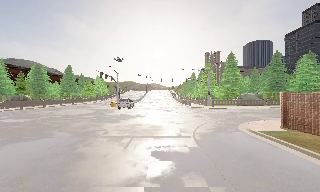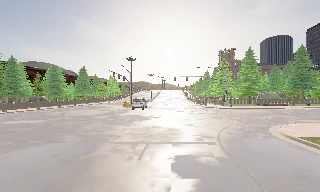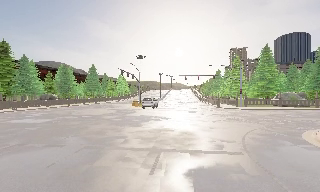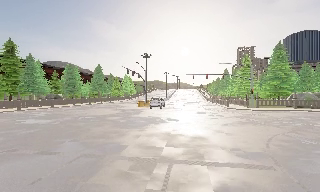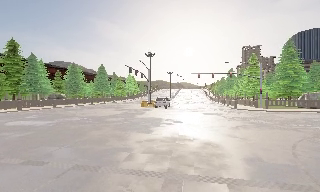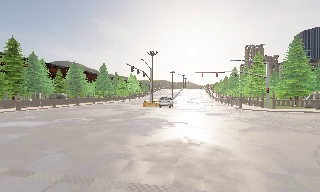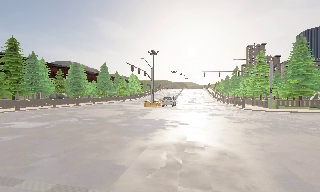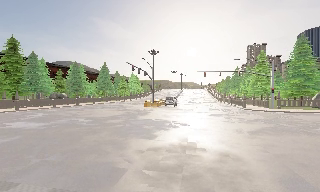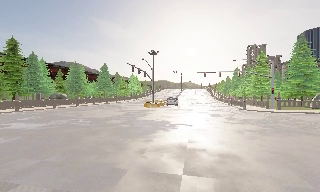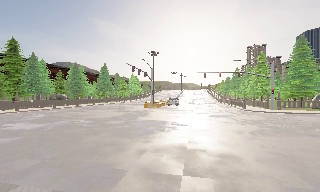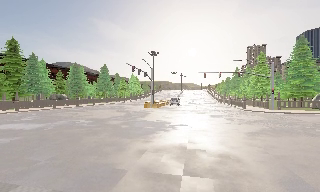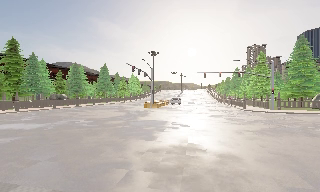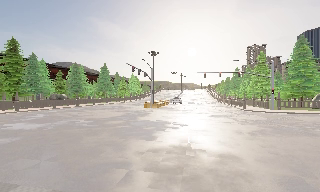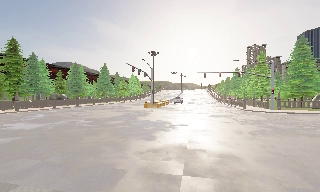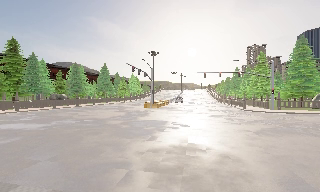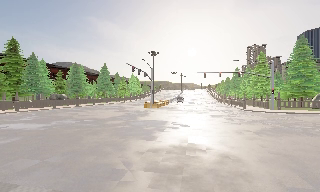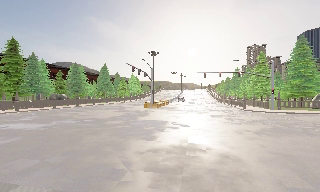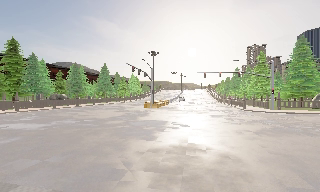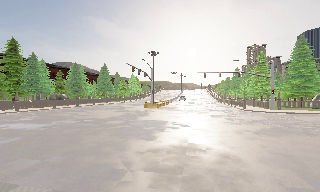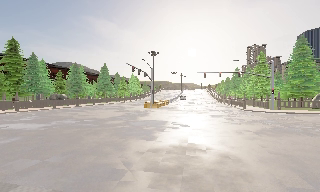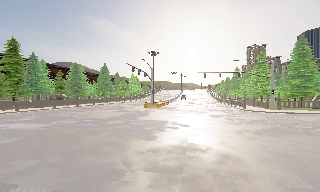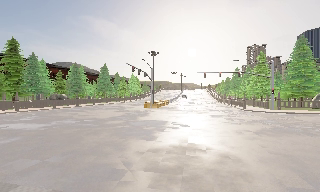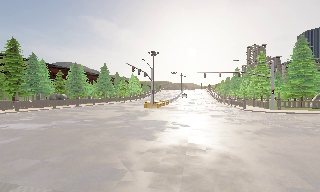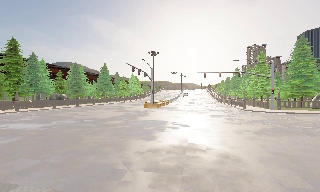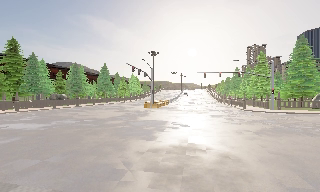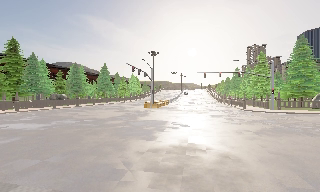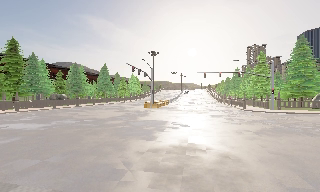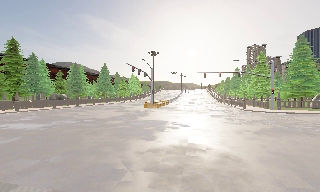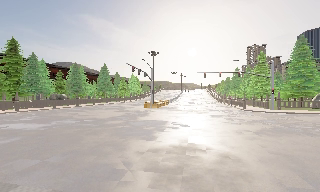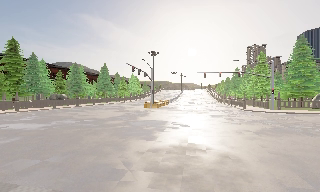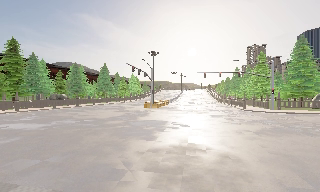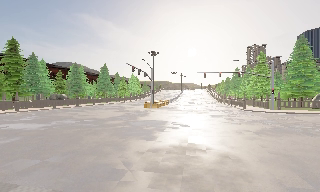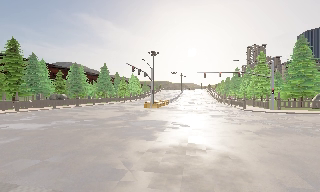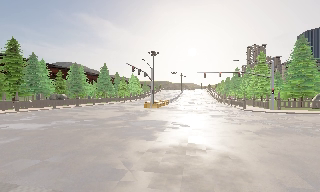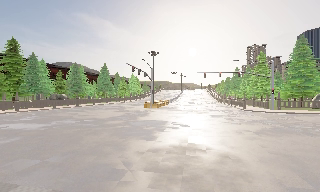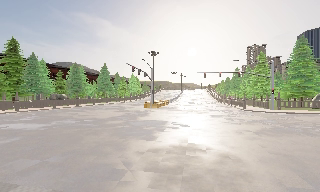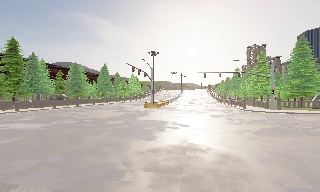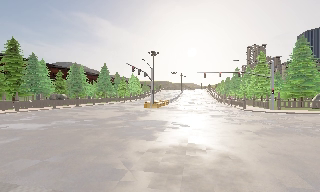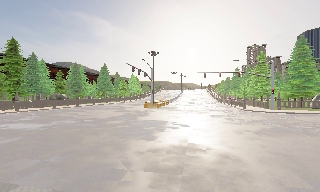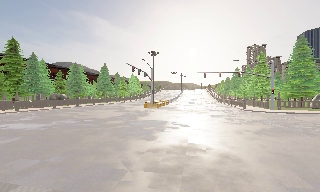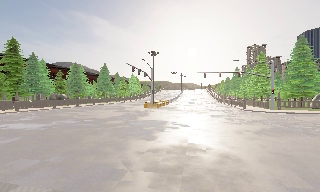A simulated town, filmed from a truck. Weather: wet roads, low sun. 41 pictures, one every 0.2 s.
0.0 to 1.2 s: The camera pans to its left, which is counterclockwise from overhead, by about 10 degrees. It travels forward, about 6 m, so what stands in front looms larger. It loses speed.
1.2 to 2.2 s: The camera shifts only a little, or ends up much as it began.
2.2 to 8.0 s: The camera keeps its place and its aim.
The film runs forward here.
